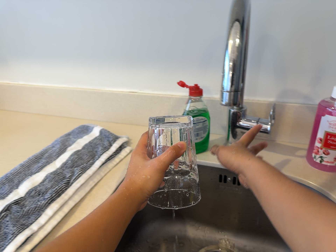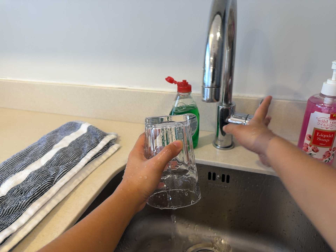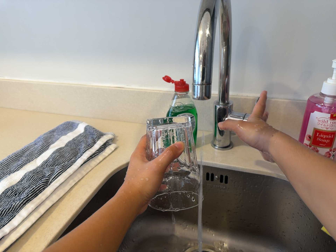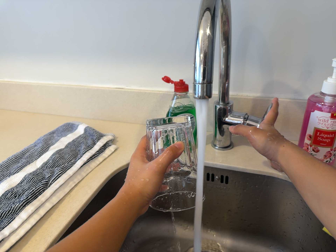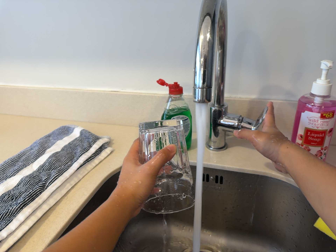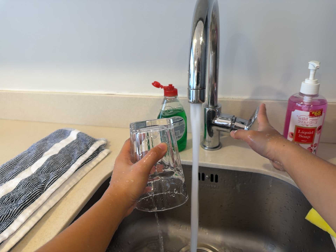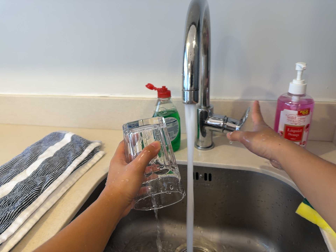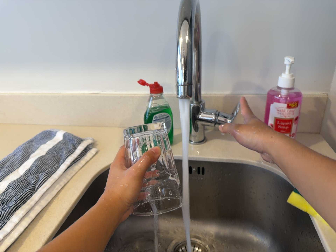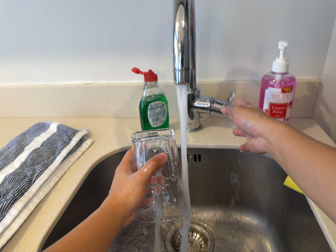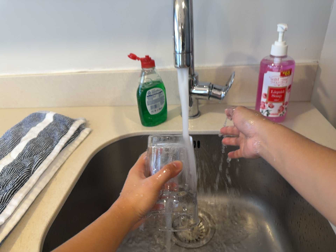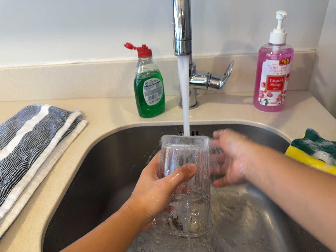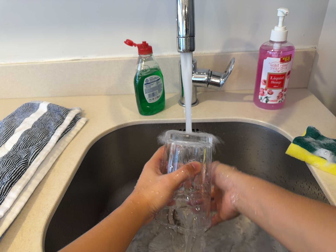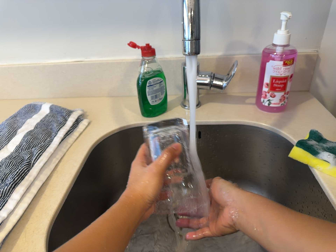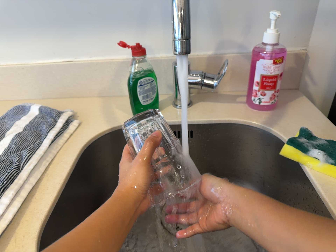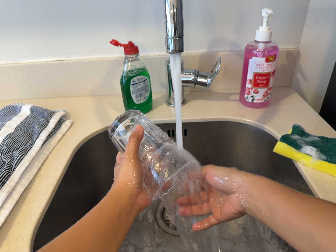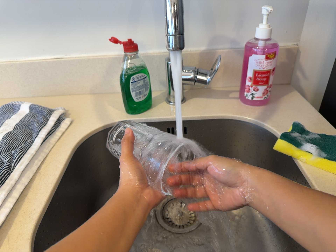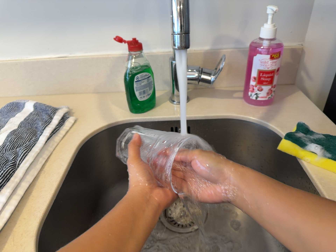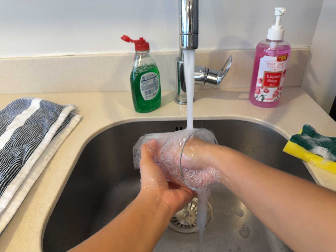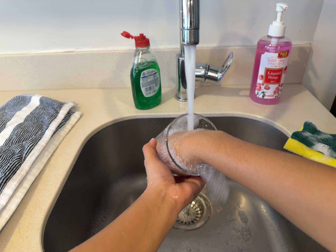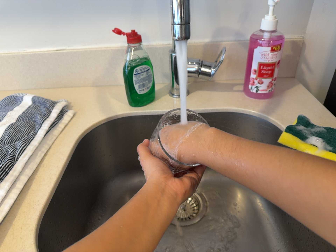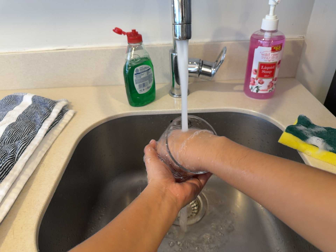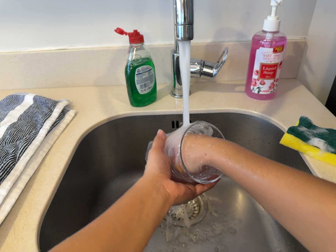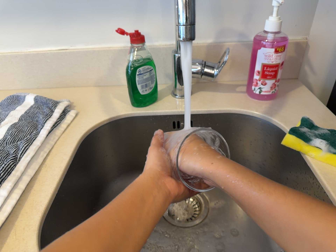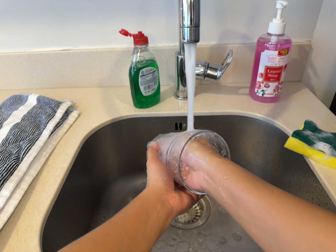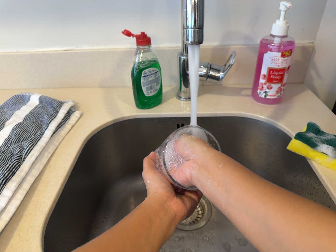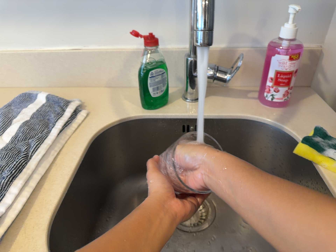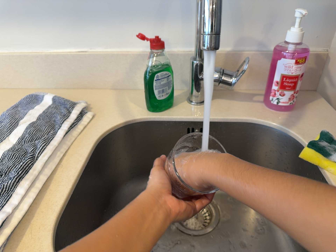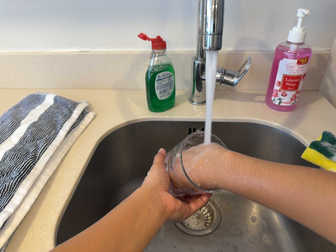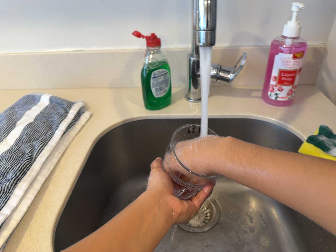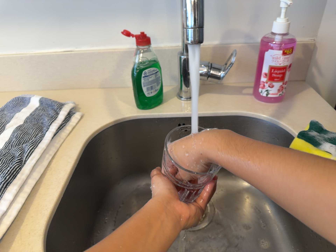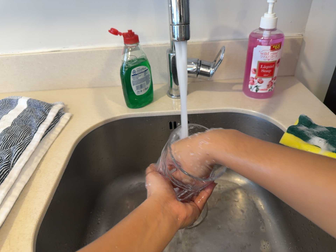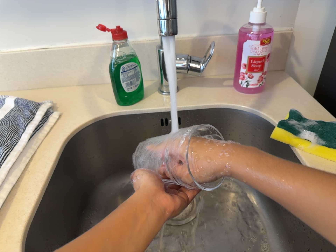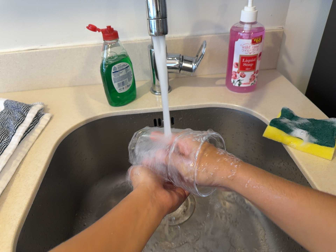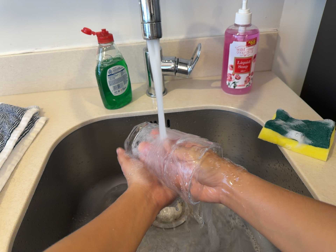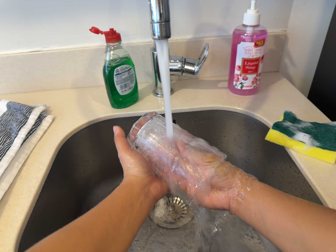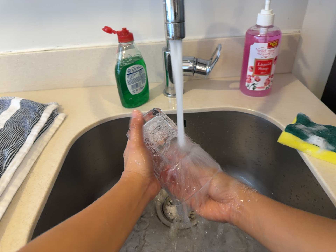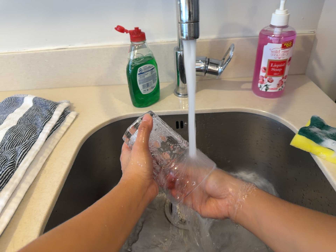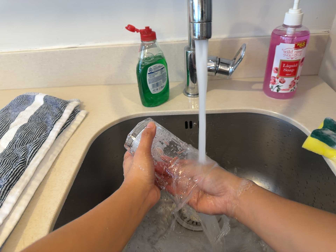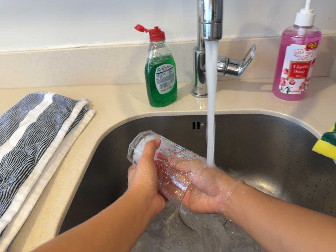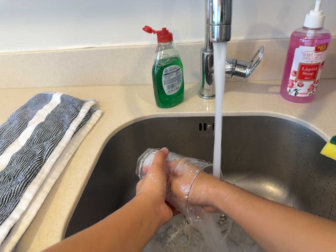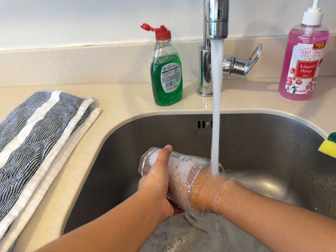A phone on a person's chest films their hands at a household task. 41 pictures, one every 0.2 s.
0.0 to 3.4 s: The camera pans to its right by about 15 degrees. It rolls about its line of sight by about 10 degrees, and the scene rotates counterclockwise.
3.4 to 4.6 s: The camera keeps its place and its aim.
4.6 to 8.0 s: The camera shifts only a little, or ends up much as it began.
The film runs backward here.
